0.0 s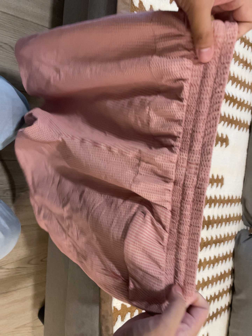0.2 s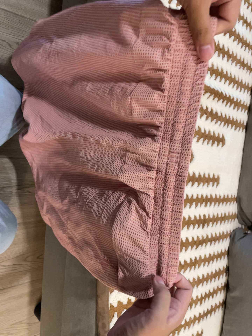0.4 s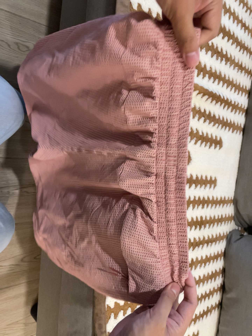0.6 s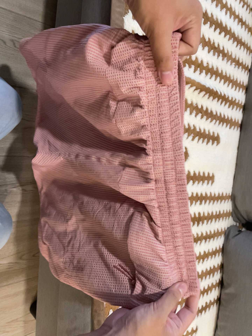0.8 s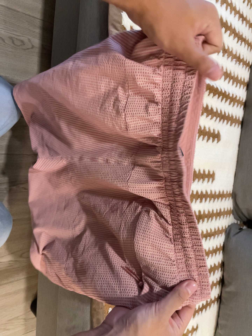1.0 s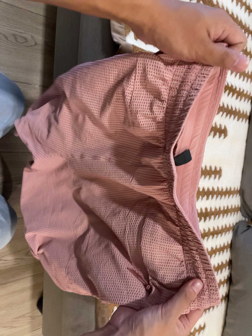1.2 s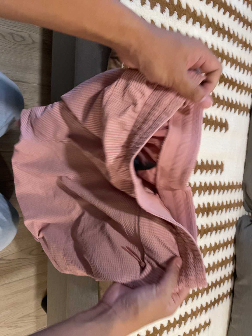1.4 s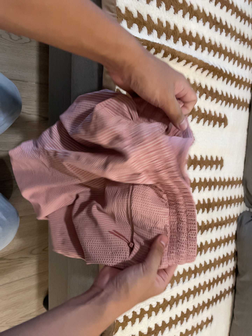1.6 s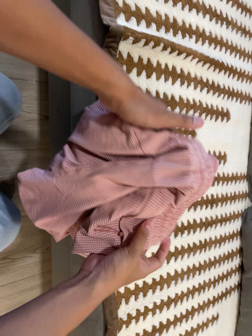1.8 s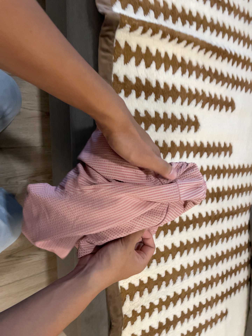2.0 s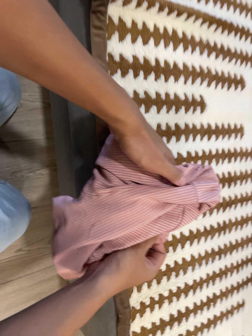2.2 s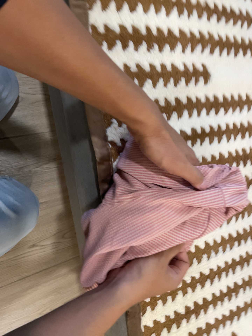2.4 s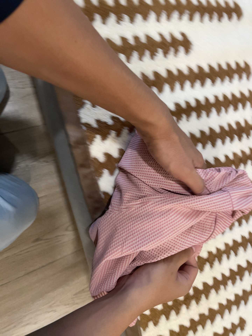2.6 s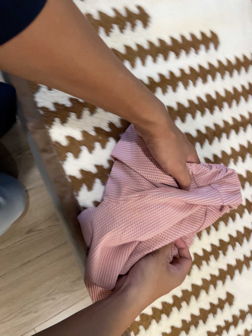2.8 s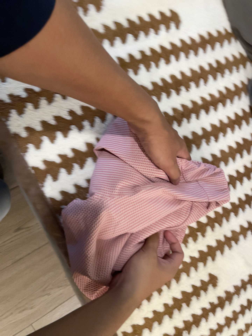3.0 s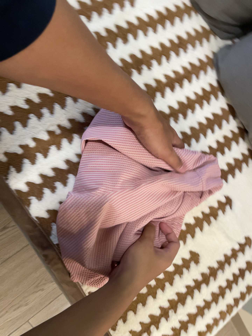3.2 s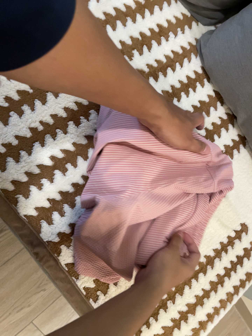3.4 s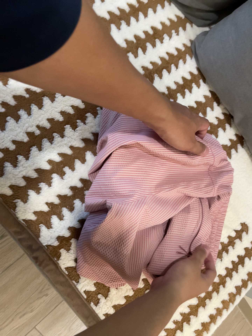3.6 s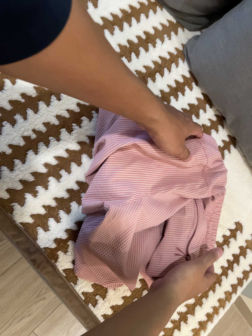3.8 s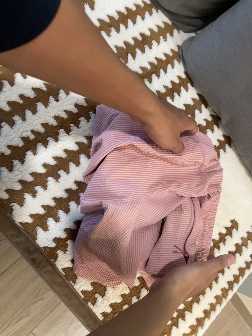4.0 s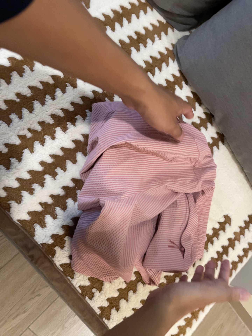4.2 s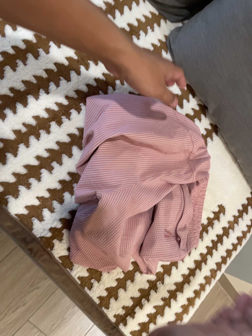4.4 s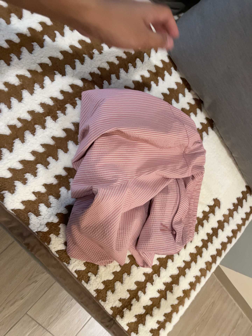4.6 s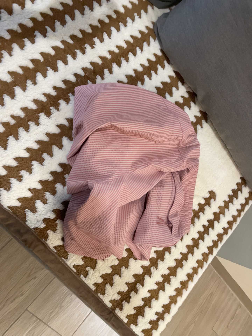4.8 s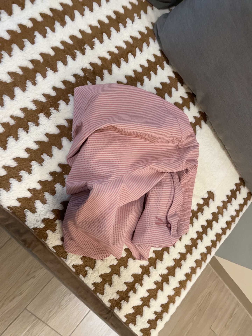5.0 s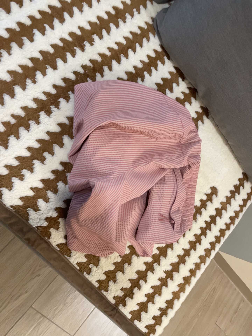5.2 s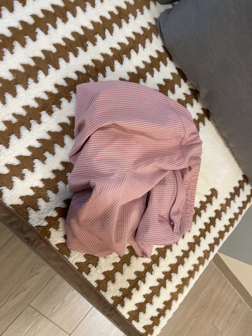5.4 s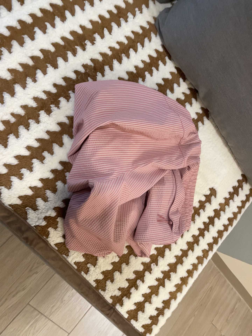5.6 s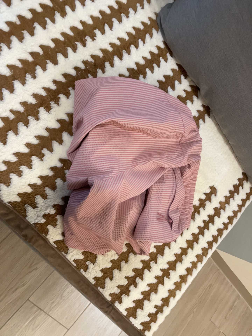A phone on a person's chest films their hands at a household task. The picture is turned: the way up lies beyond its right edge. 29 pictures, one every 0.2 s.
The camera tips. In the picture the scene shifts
upward.
The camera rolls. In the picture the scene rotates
counterclockwise.
0.0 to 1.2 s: The camera shifts only a little, or ends up much as it began.
1.2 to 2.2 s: The camera pans to its left by about 10 degrees. It travels to its right, forward and toward the bottom of its view, about 14 cm. It rolls about its line of sight by about 10 degrees, and the scene rotates counterclockwise.
2.2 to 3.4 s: The camera travels to its right, about 30 cm, so close, fixed things drift to the left. It rolls about its line of sight by about 25 degrees, and the scene rotates counterclockwise.
3.4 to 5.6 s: The camera shifts only a little, or ends up much as it began.
The film runs backward here.
